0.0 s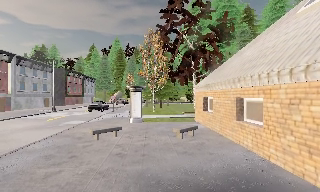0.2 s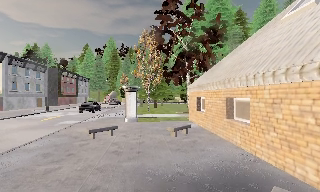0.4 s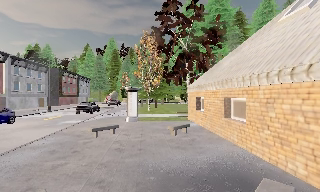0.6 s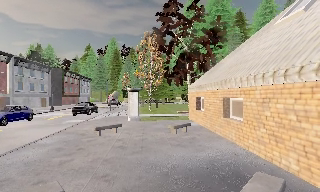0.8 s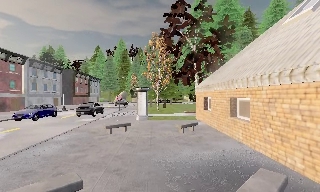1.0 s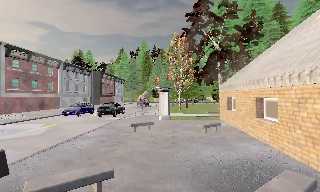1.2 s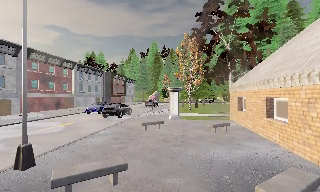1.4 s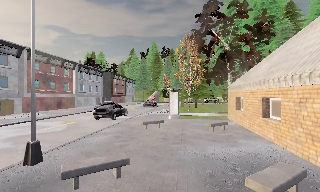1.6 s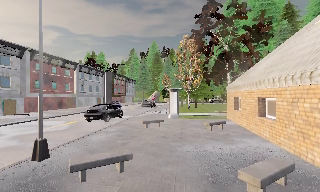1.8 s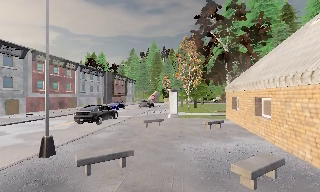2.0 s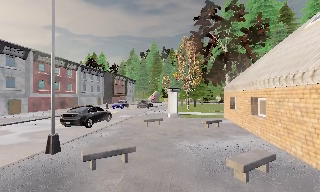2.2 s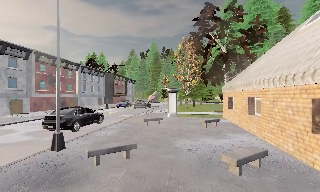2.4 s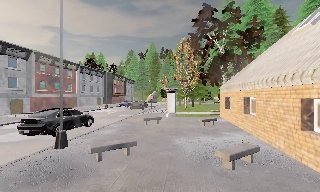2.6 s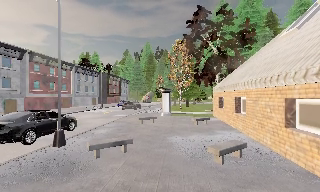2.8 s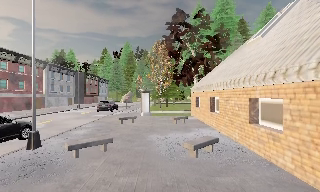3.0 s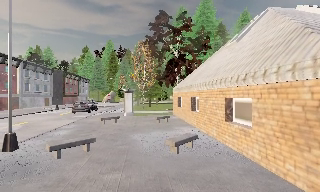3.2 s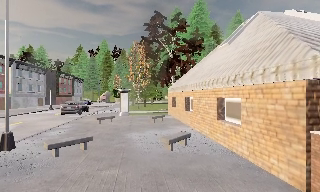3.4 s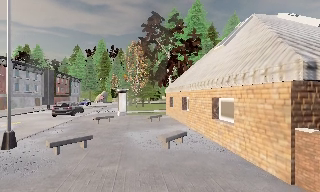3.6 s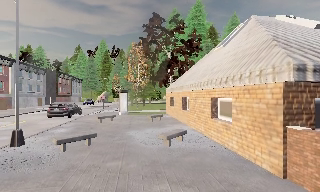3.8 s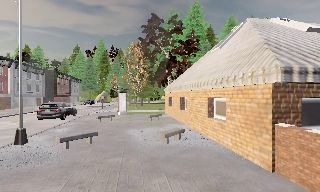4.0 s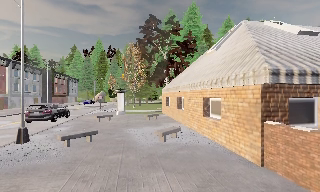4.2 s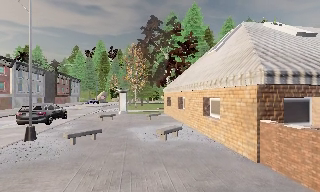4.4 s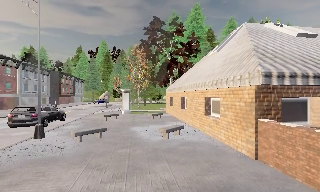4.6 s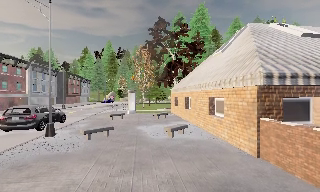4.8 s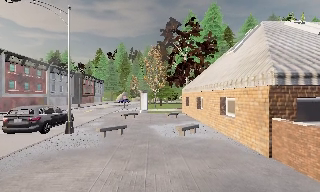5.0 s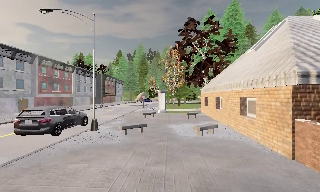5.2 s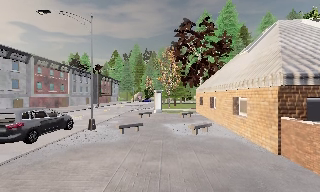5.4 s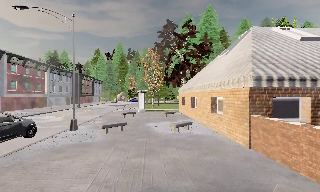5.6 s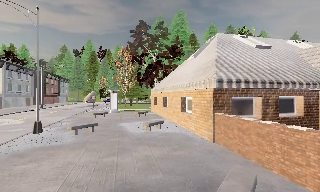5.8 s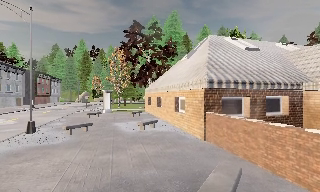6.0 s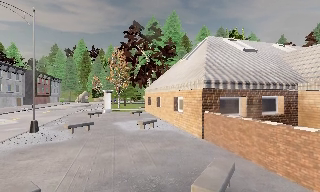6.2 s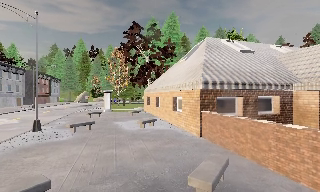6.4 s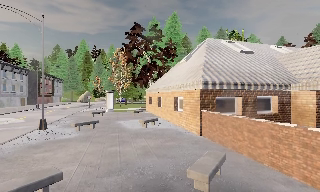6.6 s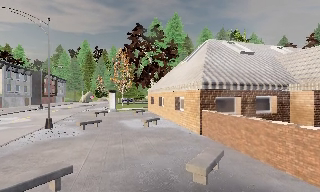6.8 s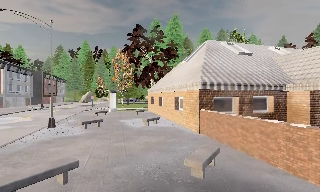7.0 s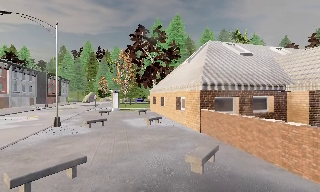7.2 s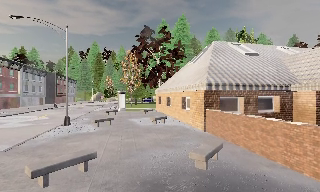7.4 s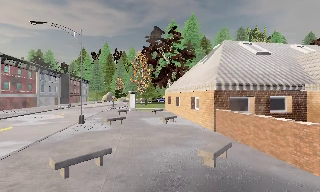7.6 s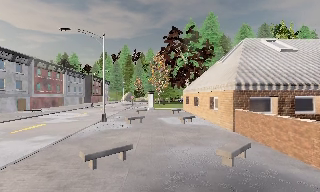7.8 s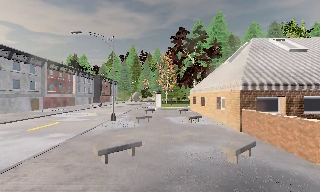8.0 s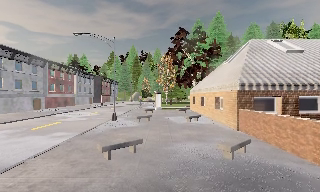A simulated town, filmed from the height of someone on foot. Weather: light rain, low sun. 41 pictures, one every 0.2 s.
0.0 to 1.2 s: The camera pans to its left, which is counterclockwise from overhead, by about 15 degrees. It travels backward, about 1.5 m, so what stands in front gets smaller.
1.2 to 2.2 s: The camera travels backward, about 1.5 m, so what stands in front gets smaller.
2.2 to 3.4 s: The scene slides to the left, as the camera pans about 20 degrees to its right. It travels backward, about 2 m, so what stands in front gets smaller.
3.4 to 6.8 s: The camera travels backward, about 5 m, so what stands in front gets smaller.
6.8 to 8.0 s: The camera swings to its left by about 15 degrees, and the scene slides to the right. It travels backward, about 1.5 m, so what stands in front gets smaller.
The film runs backward here.
